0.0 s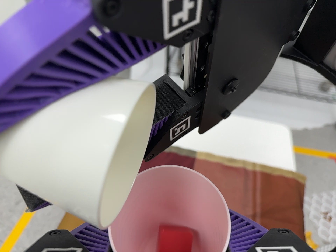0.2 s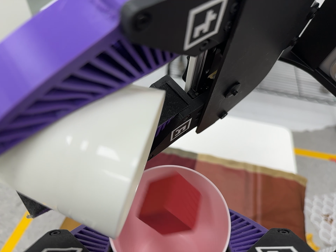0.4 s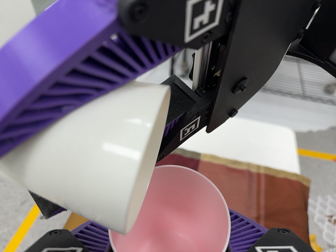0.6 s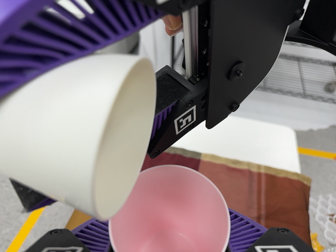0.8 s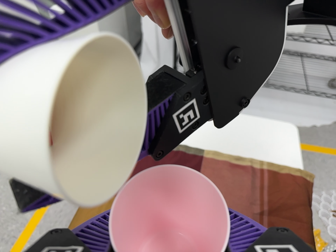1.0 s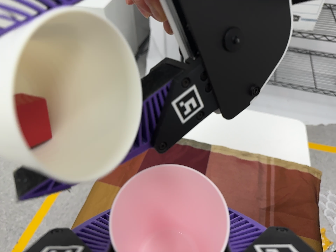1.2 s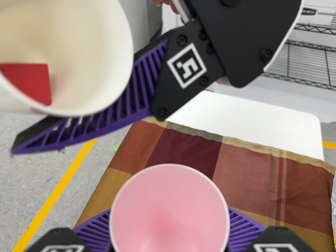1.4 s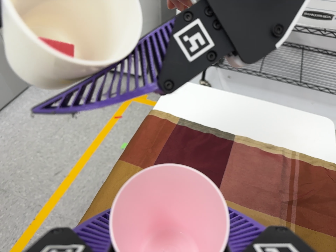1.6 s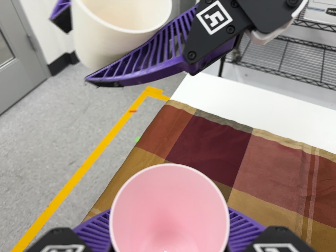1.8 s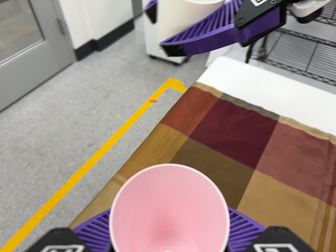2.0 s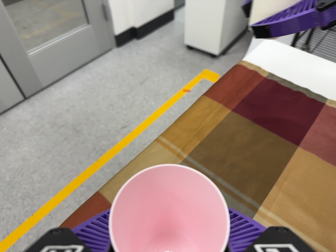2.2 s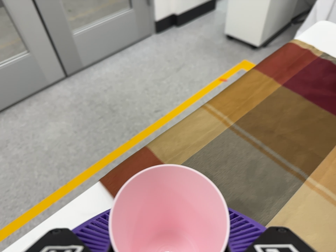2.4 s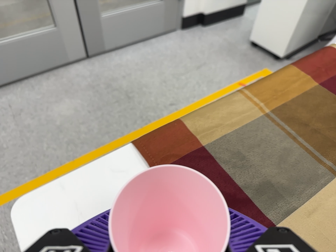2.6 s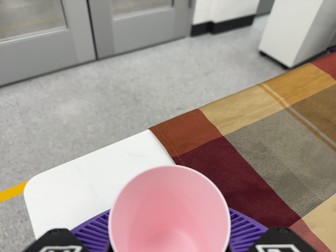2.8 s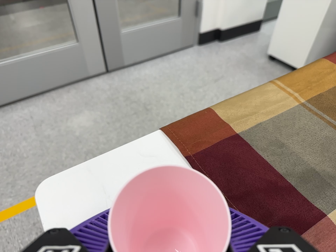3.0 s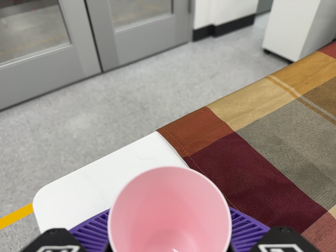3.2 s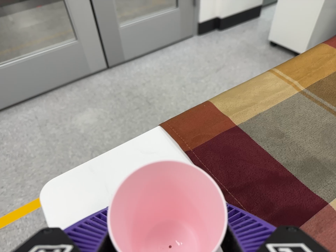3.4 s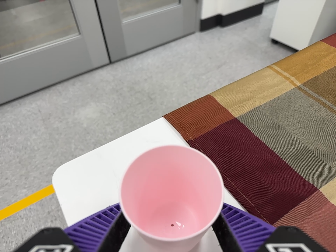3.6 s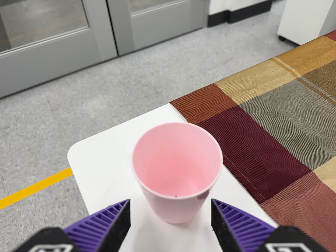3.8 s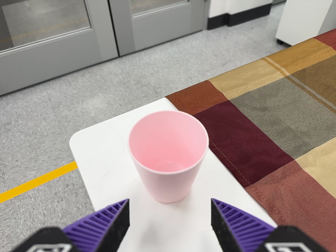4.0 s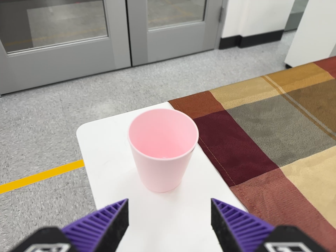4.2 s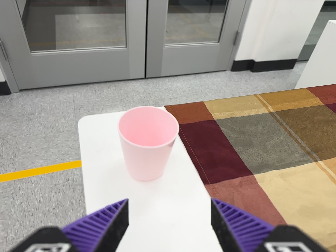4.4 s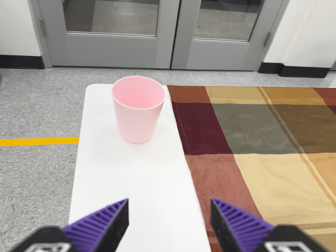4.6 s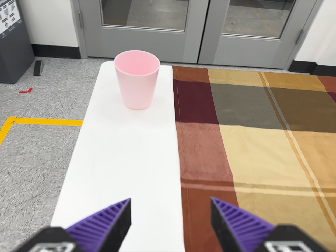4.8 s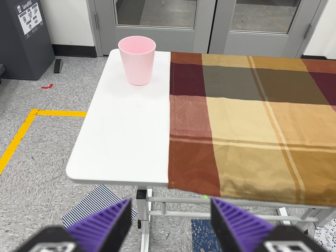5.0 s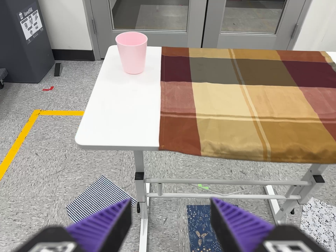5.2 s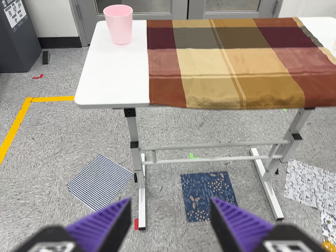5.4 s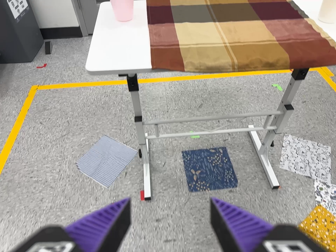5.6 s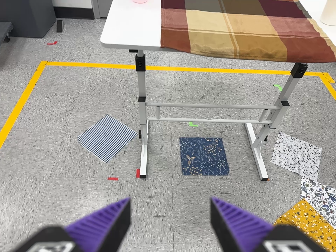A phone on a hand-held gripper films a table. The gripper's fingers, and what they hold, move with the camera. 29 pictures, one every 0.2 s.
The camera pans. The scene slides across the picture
to the right.
0.0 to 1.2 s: The camera shifts only a little, or ends up much as it began.
1.2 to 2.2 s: The scene slides to the right, as the camera pans about 20 degrees to its left. It travels toward the bottom of its view and to its left, about 20 cm, so close, fixed things drift upward. It rolls about its line of sight by about 20 degrees, and the scene rotates clockwise.
2.2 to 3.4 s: The camera travels toward the bottom of its view and to its left, about 10 cm, so close, fixed things drift upward.
3.4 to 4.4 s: The camera travels backward, toward the bottom of its view and to its right, about 22 cm, so what stands in front gets smaller. It rolls about its line of sight by about 25 degrees, and the scene rotates clockwise.
4.4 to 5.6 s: The camera travels backward and toward the bottom of its view, about 60 cm, so what stands in front gets smaller.
The film runs backward here.
